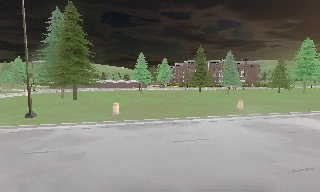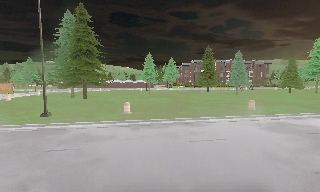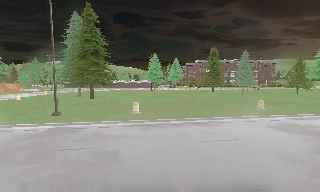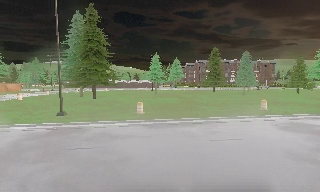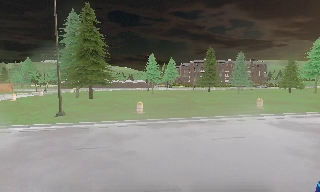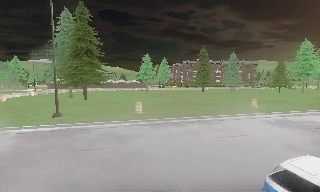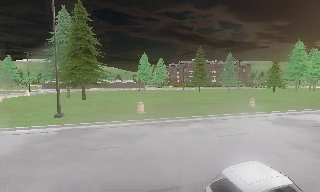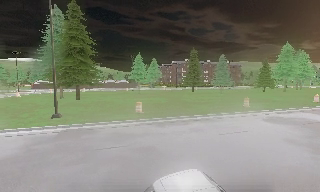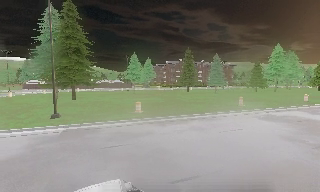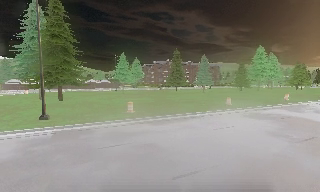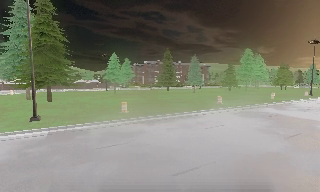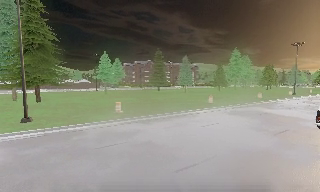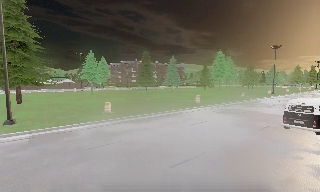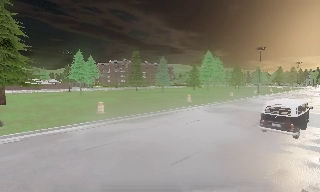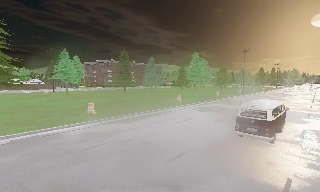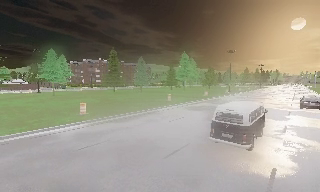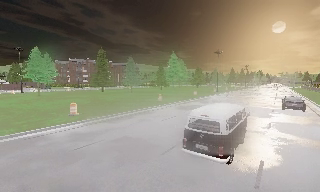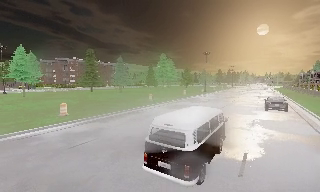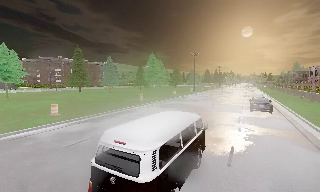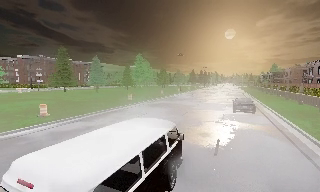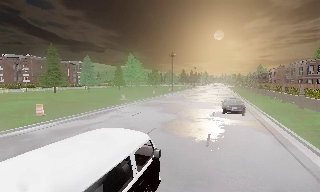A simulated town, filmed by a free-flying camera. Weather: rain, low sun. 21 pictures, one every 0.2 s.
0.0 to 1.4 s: The camera travels to its left, about 4 m, so close, fixed things drift to the right.
1.4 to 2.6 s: The camera pans to its right, which is clockwise from overhead, by about 25 degrees. It travels to its left and backward, about 2.5 m.
2.6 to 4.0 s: The camera pans to its right, which is clockwise from overhead, by about 30 degrees. It travels backward and to its left, about 4 m, so what stands in front gets smaller. It gains speed.
The film runs backward here.
